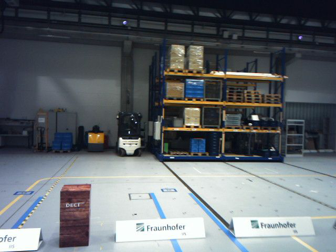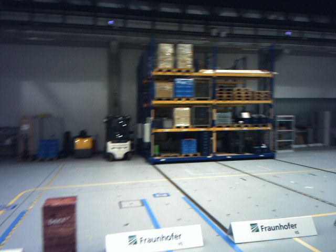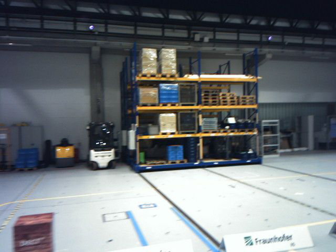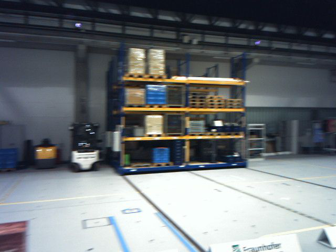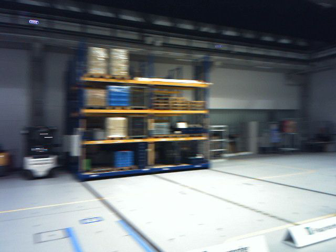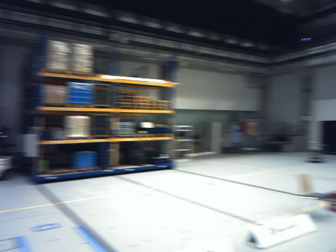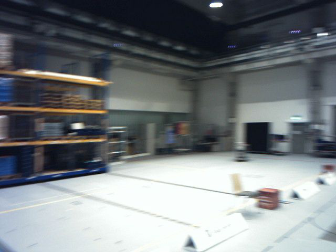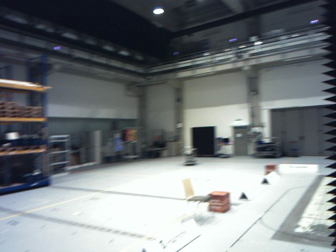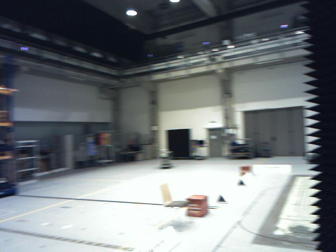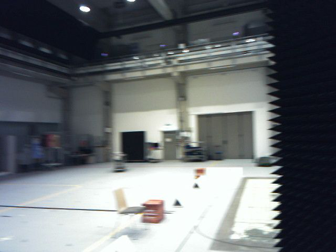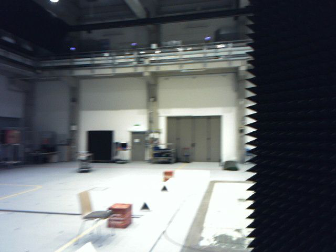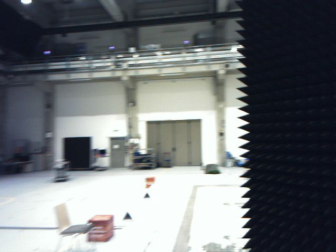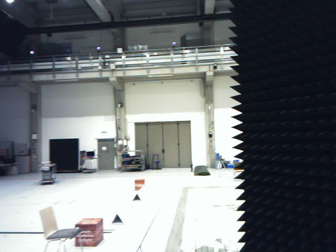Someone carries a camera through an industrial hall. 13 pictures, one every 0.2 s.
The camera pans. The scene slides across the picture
to the left.
The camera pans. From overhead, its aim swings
clockwise.
0.0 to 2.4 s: The camera pans to its right, which is clockwise from overhead, by about 75 degrees. It travels forward, about 3.2 m.
The film runs forward here.
